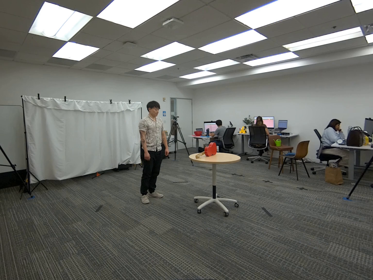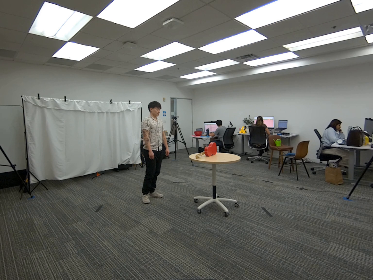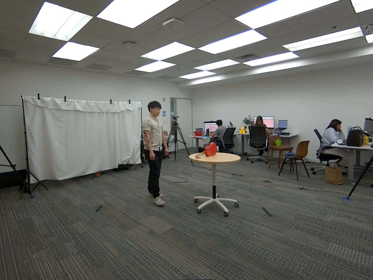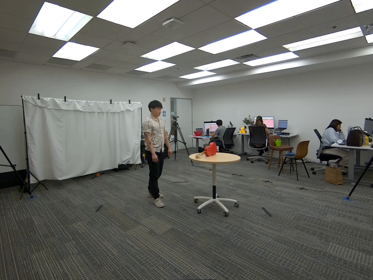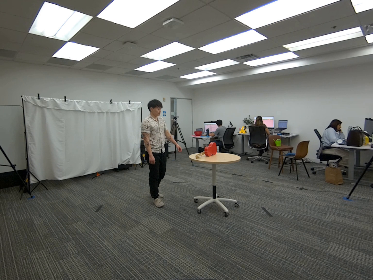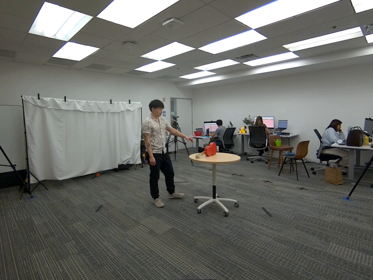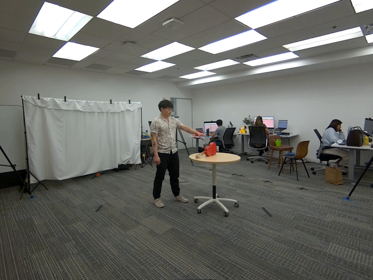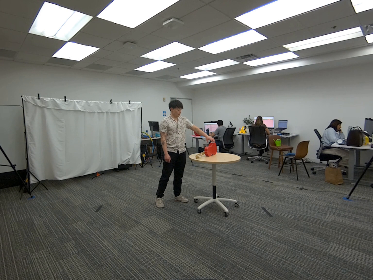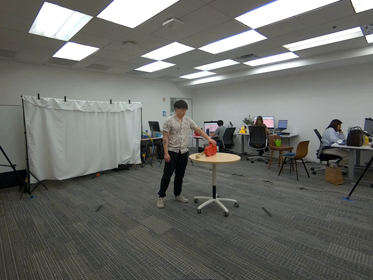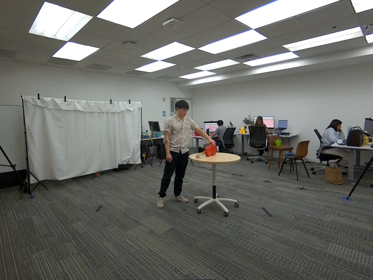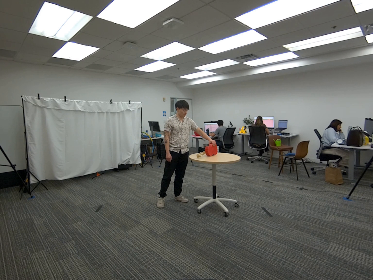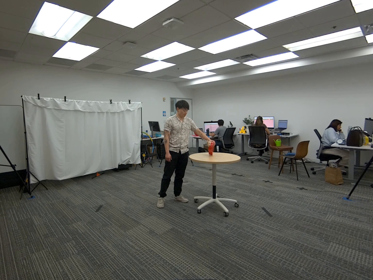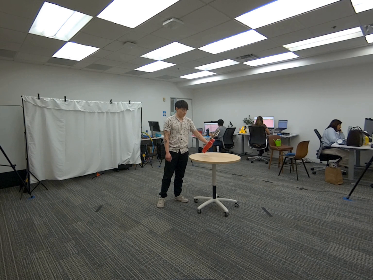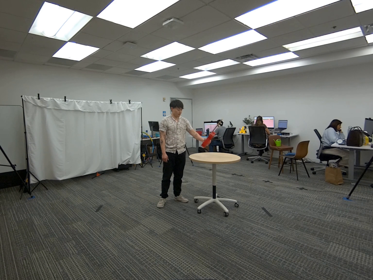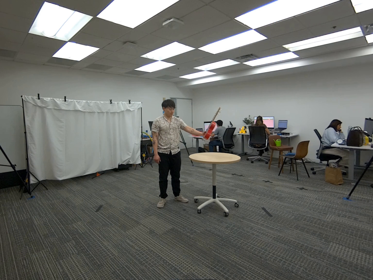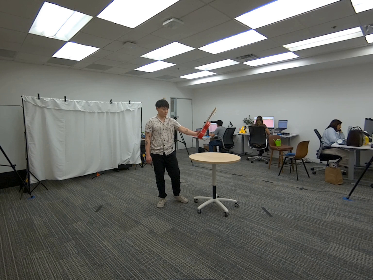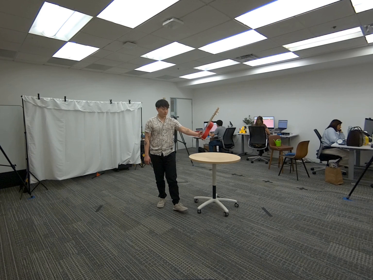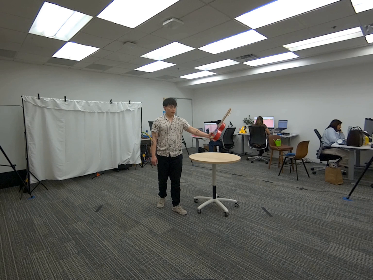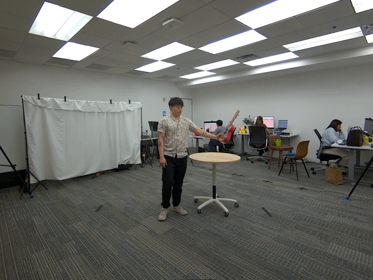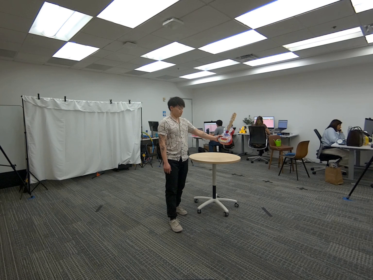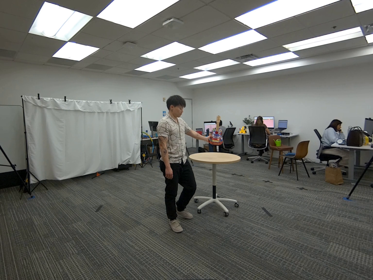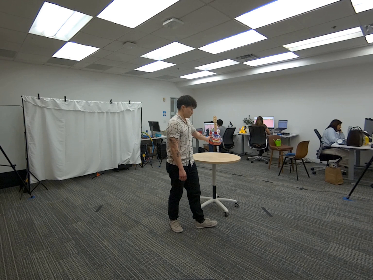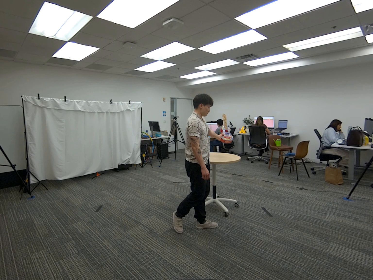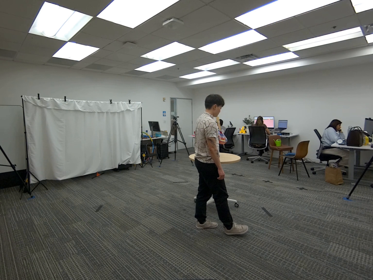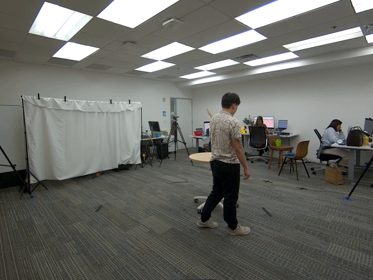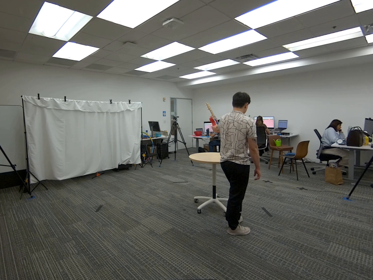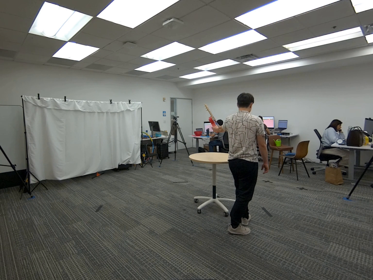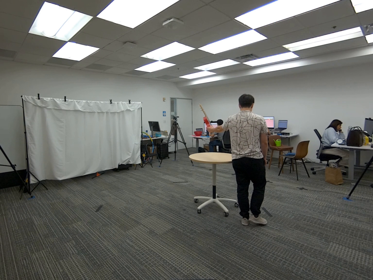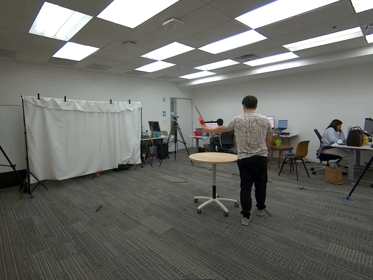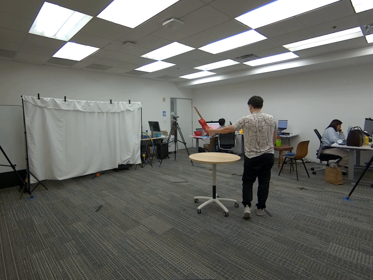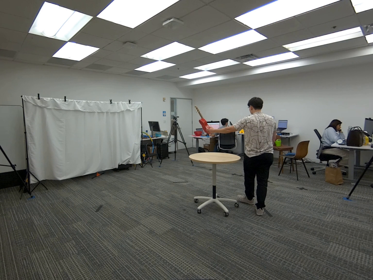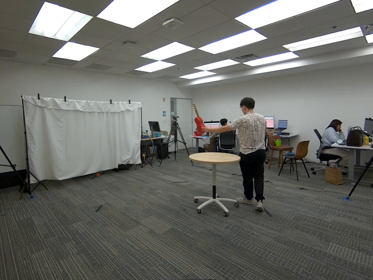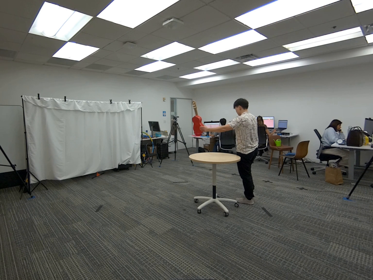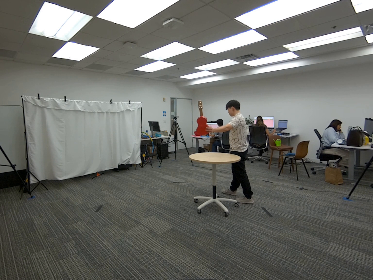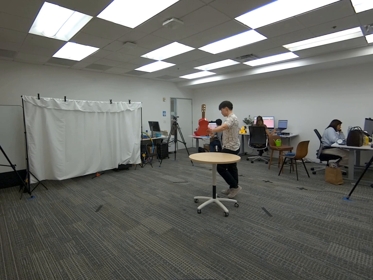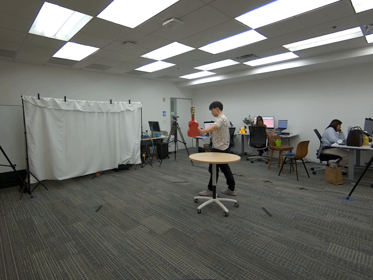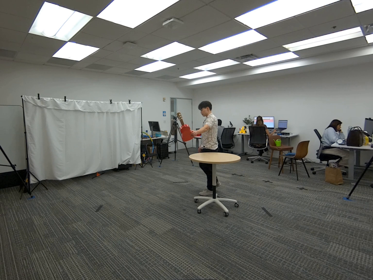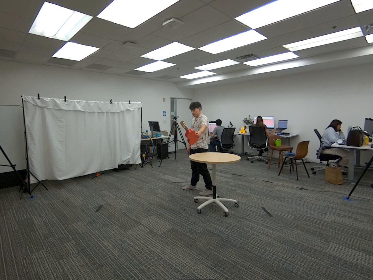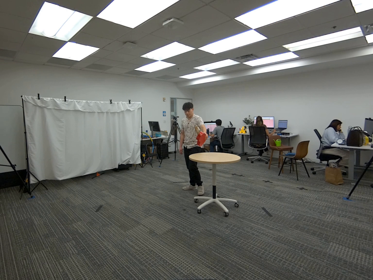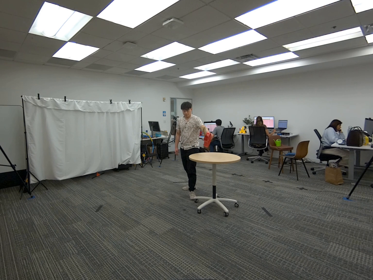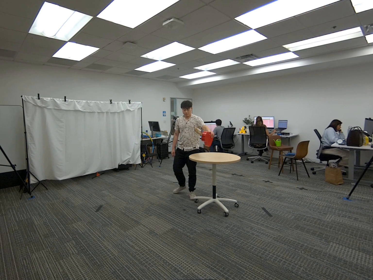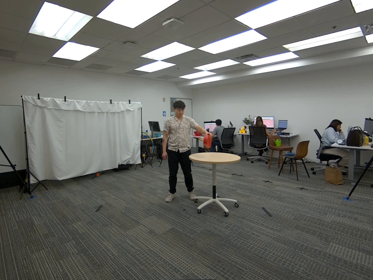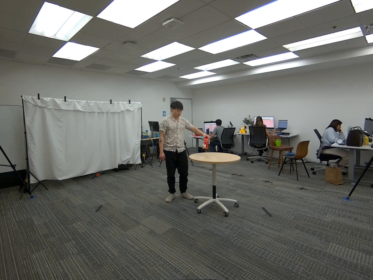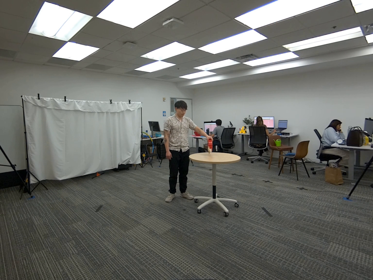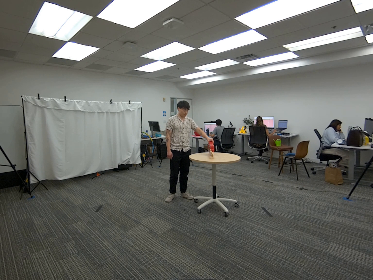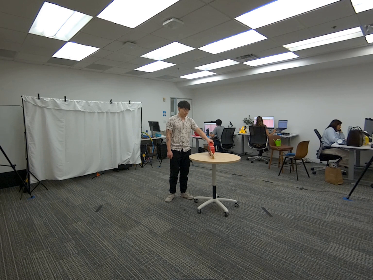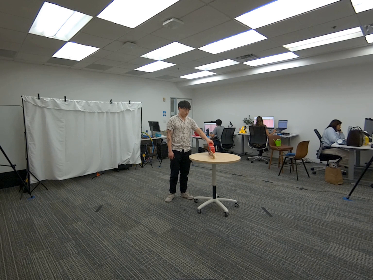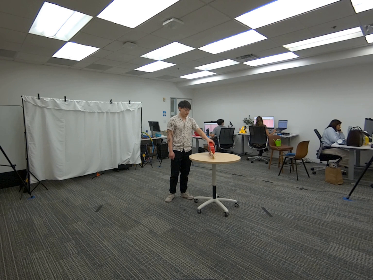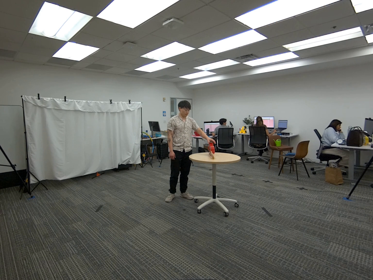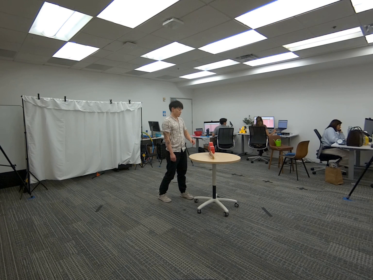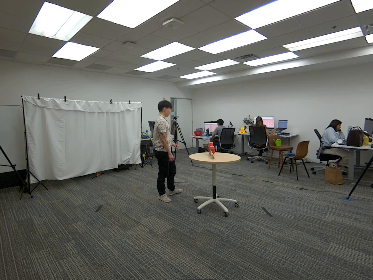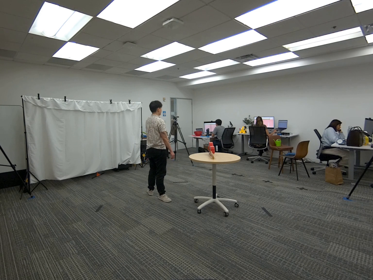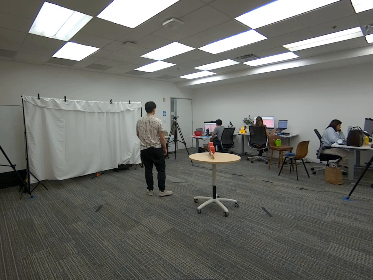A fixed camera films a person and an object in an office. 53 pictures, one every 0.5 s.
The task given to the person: Walk over to the guitar on the table and pick up using your left hand. Walk around the round table within the bounding area straight infront with elbows extended and place the guitar on the table when finished.
